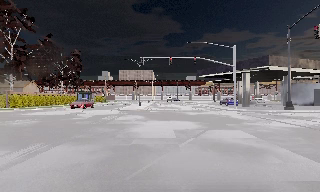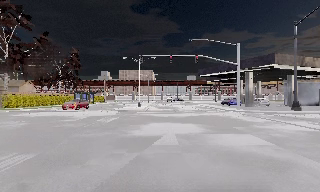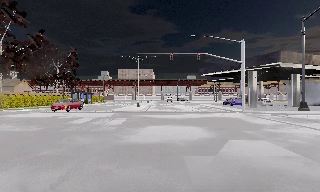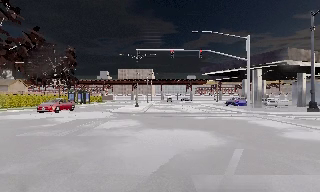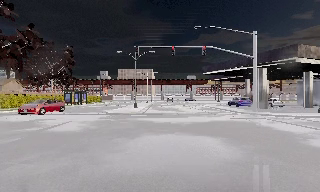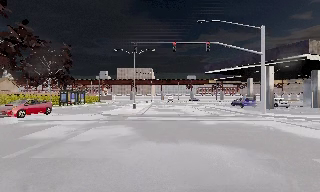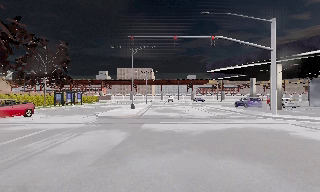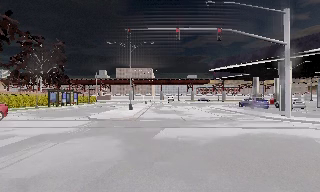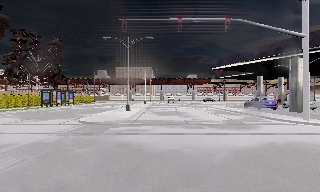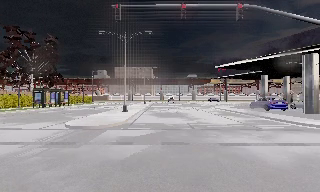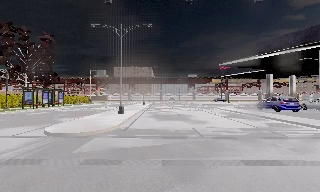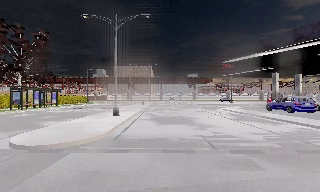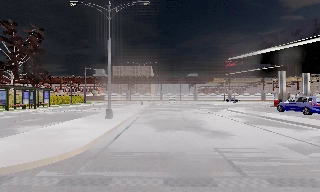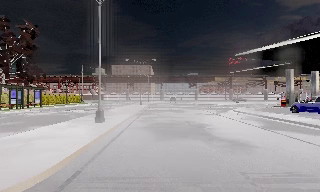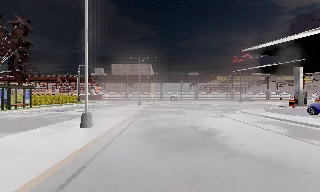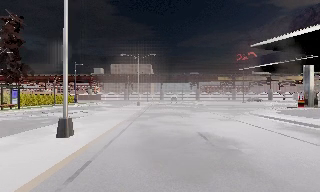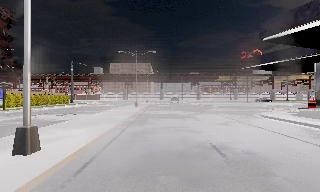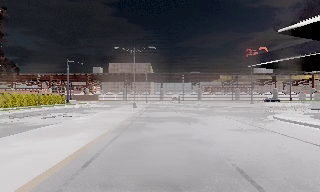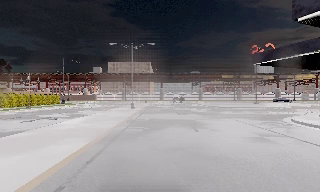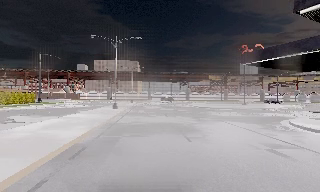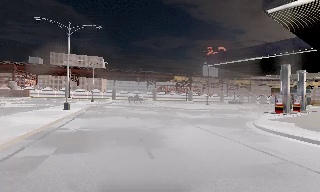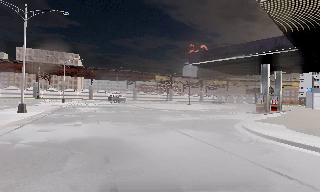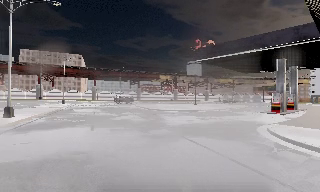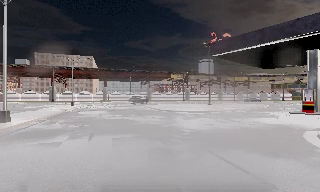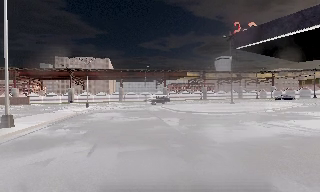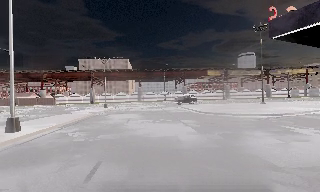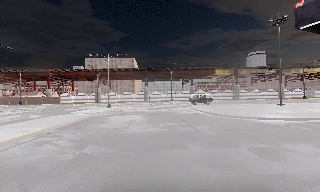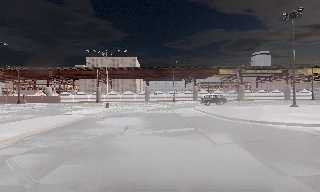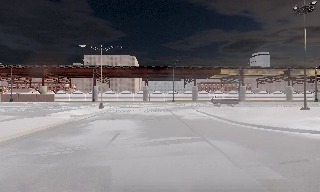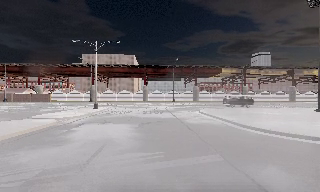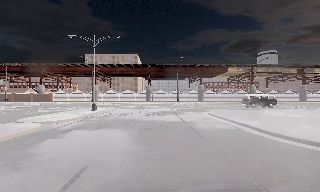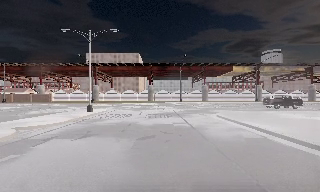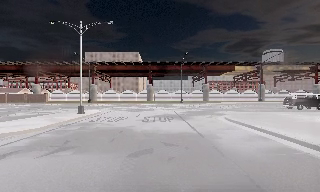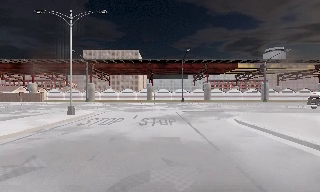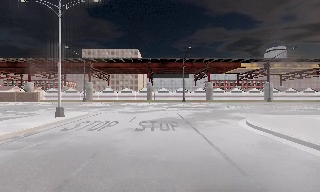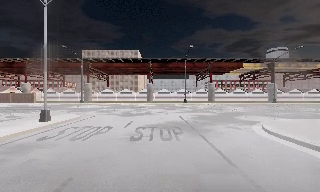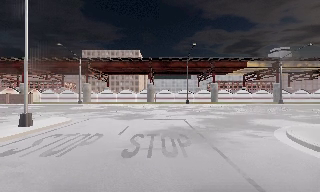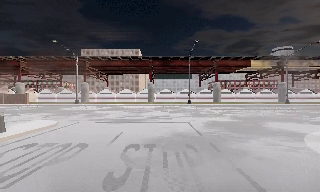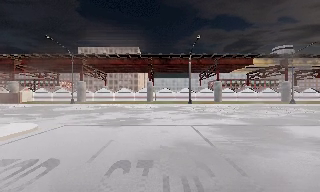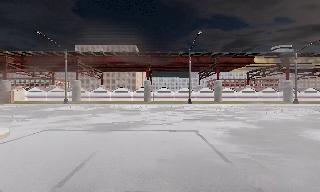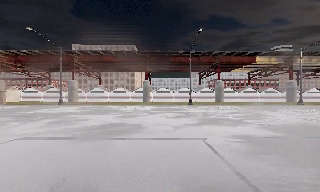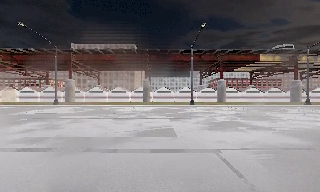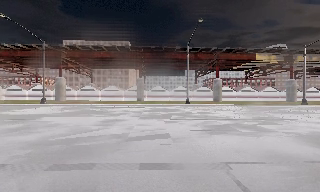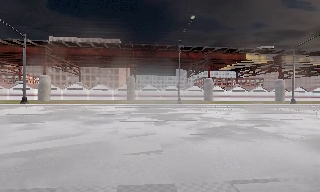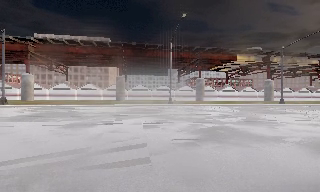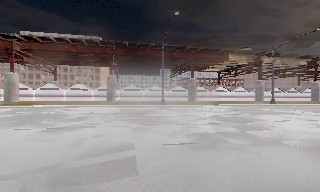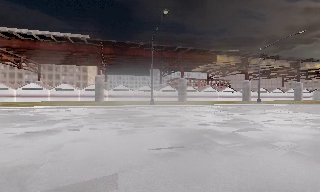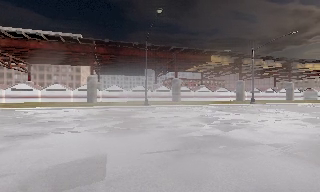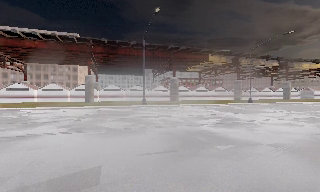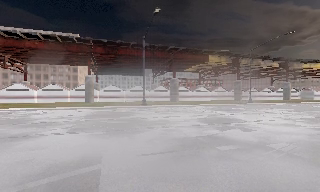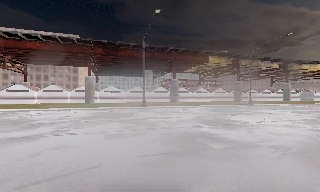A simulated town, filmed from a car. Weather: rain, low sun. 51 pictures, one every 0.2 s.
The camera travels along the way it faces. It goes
forward.
0.0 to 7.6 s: The camera travels forward, about 60 m, so what stands in front looms larger.
7.6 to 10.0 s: The camera pans to its right, which is clockwise from overhead, by about 20 degrees. It travels forward, about 8 m, so what stands in front looms larger. It loses speed.
The film runs forward here.
